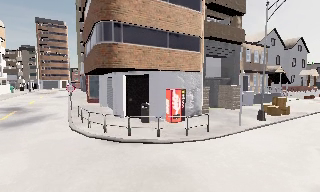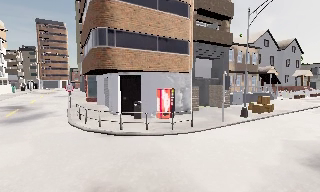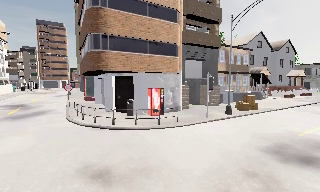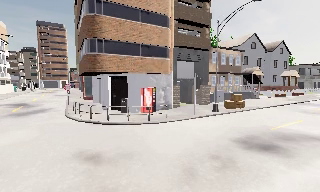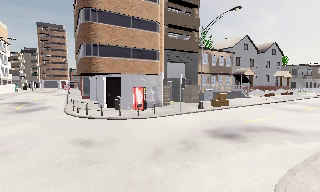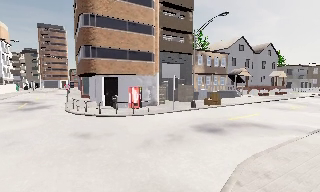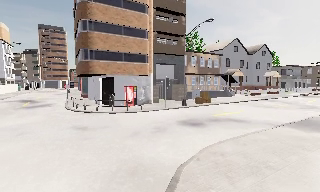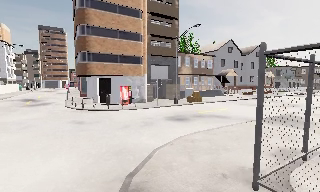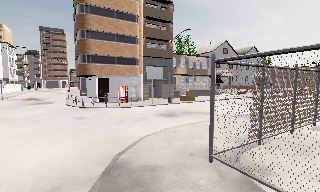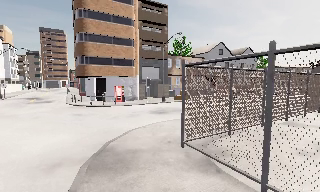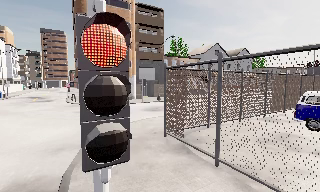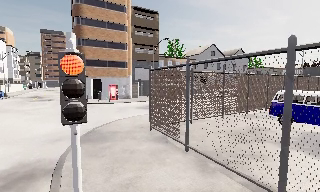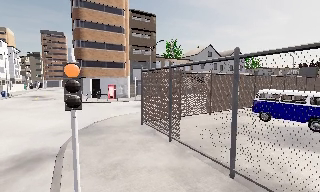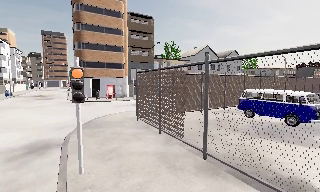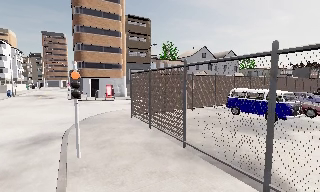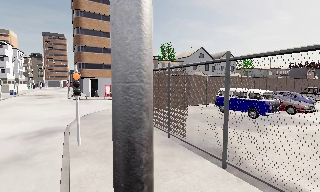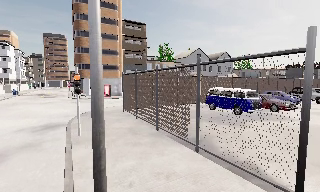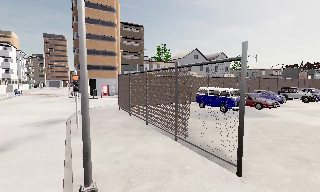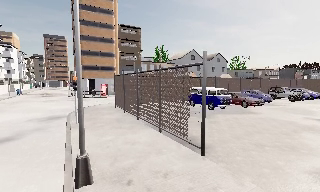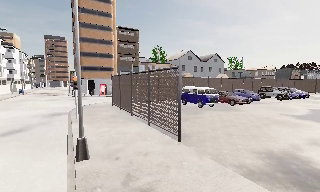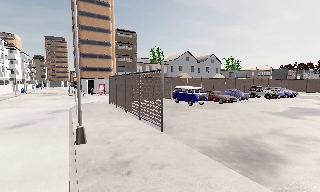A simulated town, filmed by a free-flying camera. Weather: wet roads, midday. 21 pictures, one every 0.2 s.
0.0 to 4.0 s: The camera travels backward and to its right, about 25 m, so what stands in front gets smaller.
The film runs backward here.
